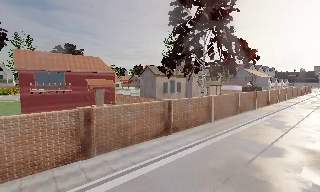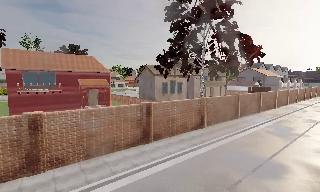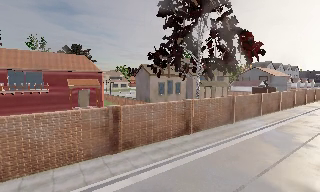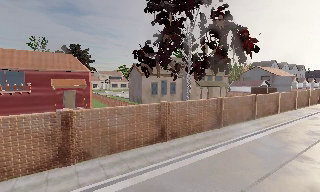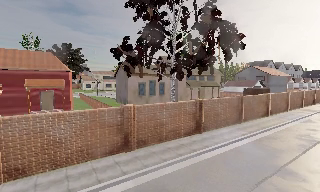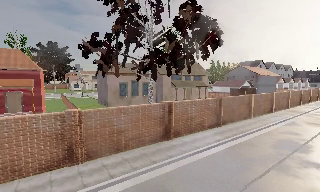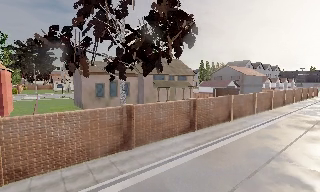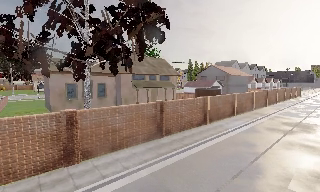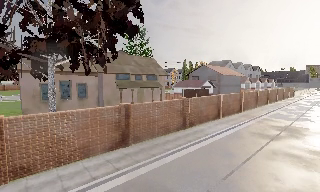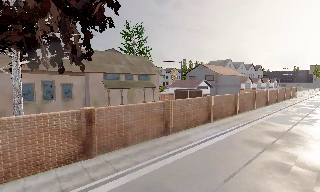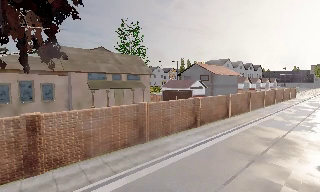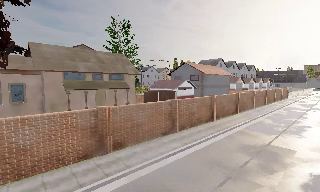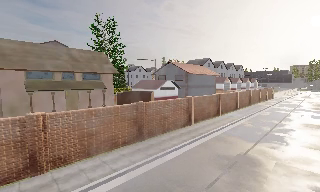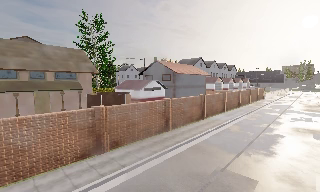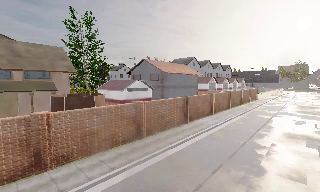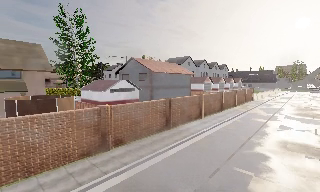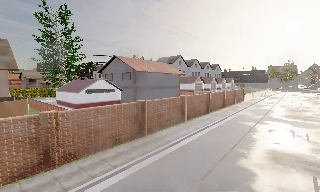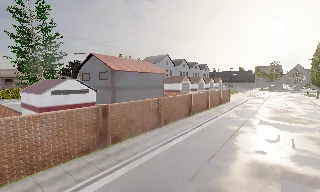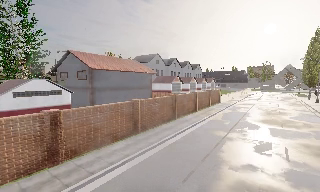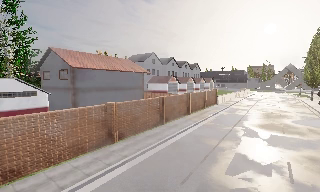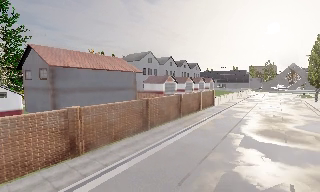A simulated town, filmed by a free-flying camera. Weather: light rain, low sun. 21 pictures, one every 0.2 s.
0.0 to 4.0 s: The scene slides to the left, as the camera pans about 15 degrees to its right. It travels to its right and forward, about 45 m, so close, fixed things drift to the left.
The film runs backward here.
